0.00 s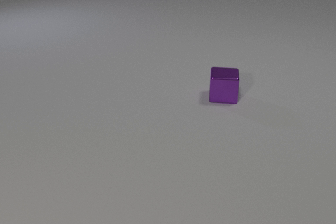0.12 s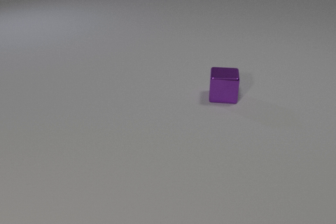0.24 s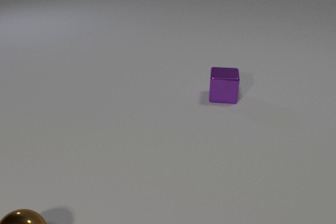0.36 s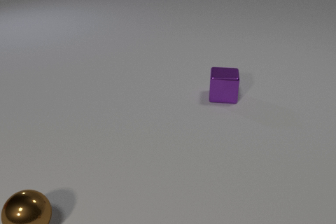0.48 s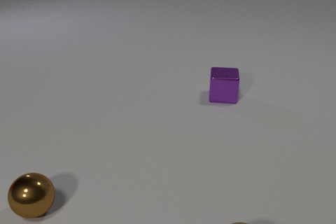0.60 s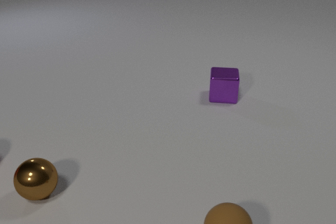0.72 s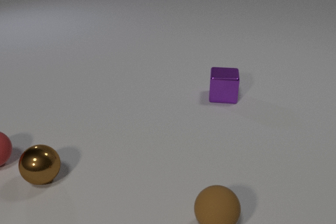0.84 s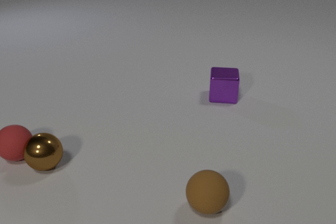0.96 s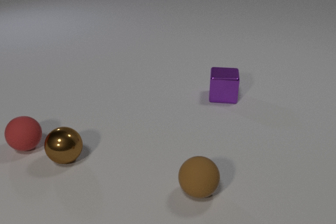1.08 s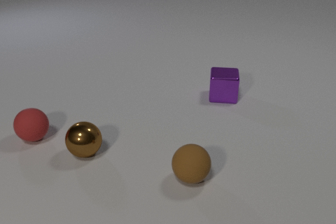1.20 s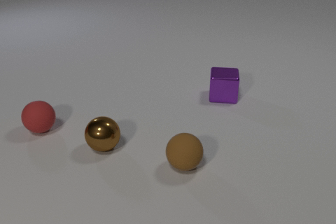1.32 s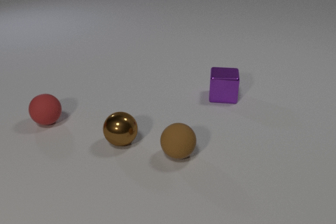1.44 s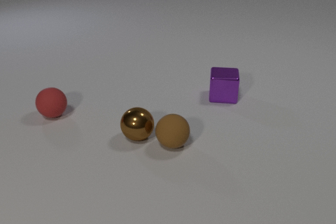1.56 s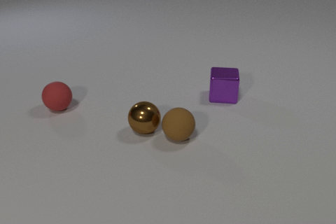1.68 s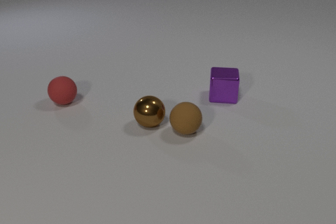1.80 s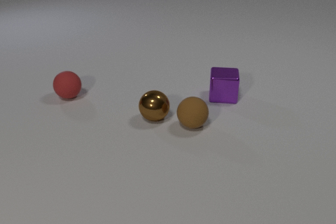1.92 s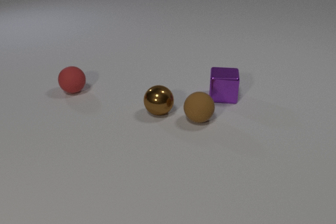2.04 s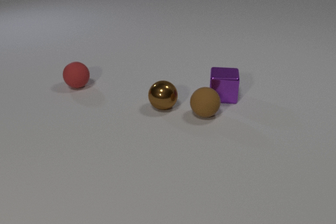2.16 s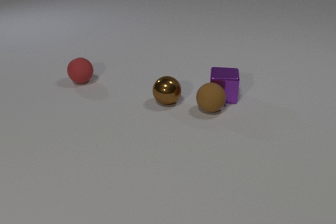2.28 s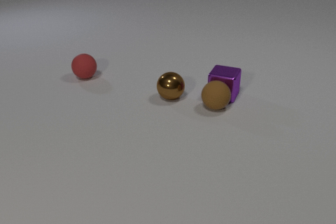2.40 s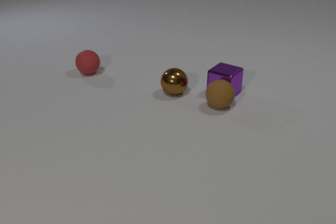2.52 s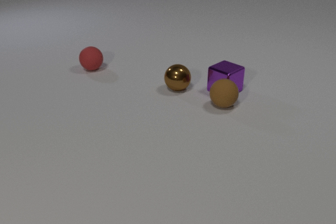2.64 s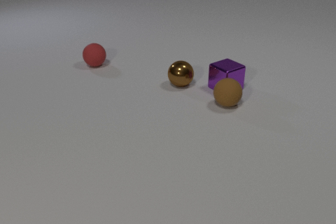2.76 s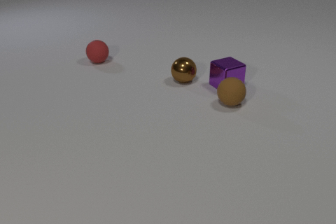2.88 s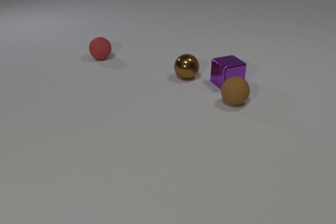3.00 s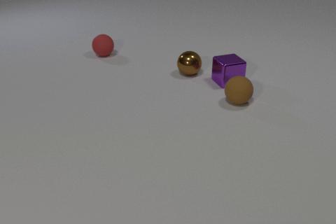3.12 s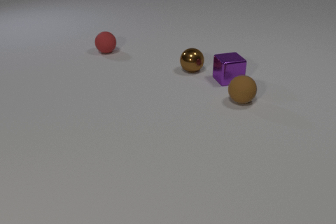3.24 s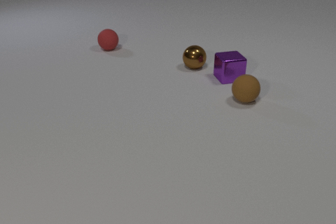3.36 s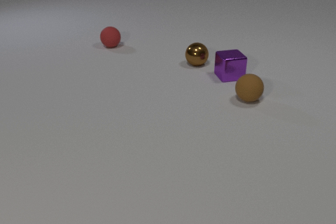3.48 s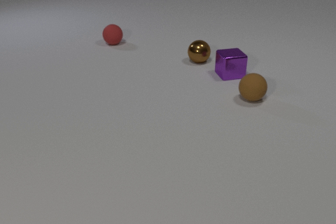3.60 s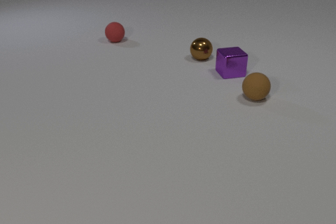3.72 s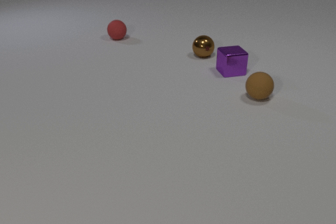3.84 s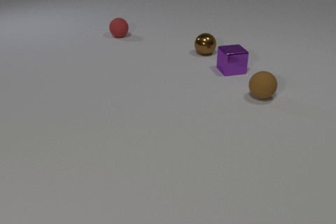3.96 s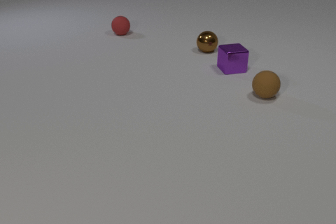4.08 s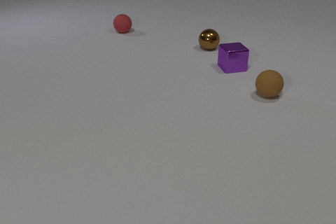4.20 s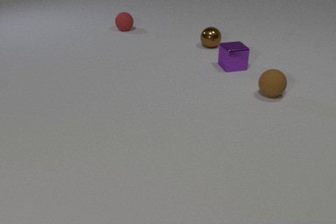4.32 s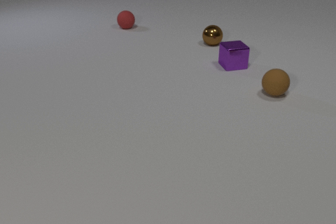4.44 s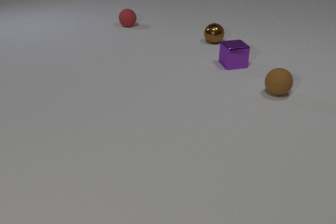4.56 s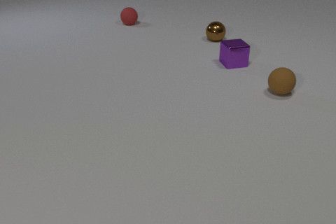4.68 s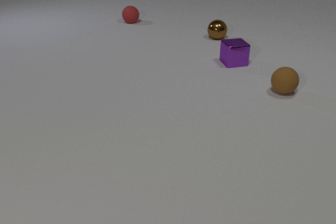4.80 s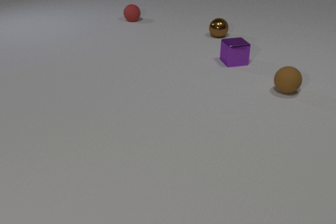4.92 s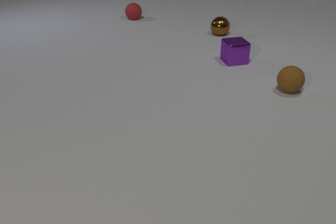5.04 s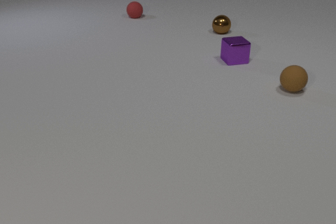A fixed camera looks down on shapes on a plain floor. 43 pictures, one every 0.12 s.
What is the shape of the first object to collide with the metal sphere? sphere.
What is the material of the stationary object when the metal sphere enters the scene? metal.
What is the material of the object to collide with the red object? metal.
0.00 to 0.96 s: The red rubber sphere comes in at the left edge, rolls to the right and away from the camera. The brown metal sphere comes in at the bottom edge, rolls away from the camera. The brown rubber sphere comes in at the bottom edge, rolls away from the camera and to the left. The red rubber sphere and the brown metal sphere collide.
0.96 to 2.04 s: The red rubber sphere rolls away from the camera and to the right. The brown metal sphere rolls to the right and away from the camera. The brown rubber sphere rolls away from the camera. The brown metal sphere and the brown rubber sphere collide.
2.04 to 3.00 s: The red rubber sphere rolls away from the camera. The brown metal sphere rolls away from the camera. The brown rubber sphere rolls to the right and away from the camera. The purple metal cube slides away from the camera, spins so that its near face slides to the left, clockwise seen from above. The brown rubber sphere and the purple metal cube collide.
3.00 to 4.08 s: The red rubber sphere rolls away from the camera. The brown metal sphere rolls away from the camera. The brown rubber sphere rolls to the right and away from the camera. The purple metal cube slides away from the camera.
4.08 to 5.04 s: The red rubber sphere rolls away from the camera. The brown metal sphere rolls away from the camera. The brown rubber sphere rolls to the right and away from the camera. The purple metal cube slides away from the camera.
